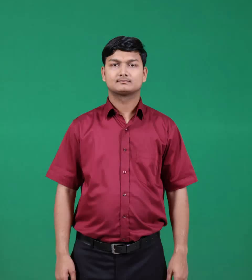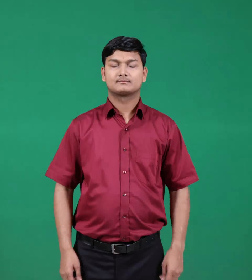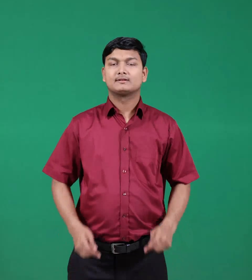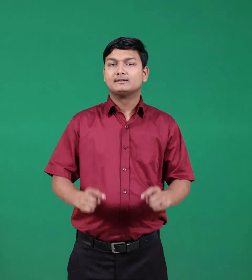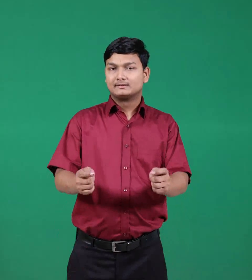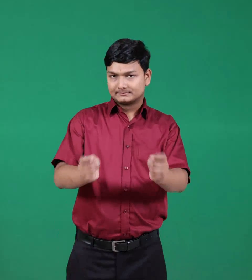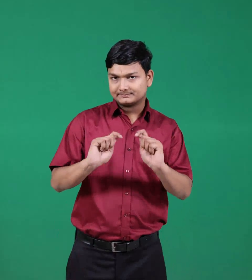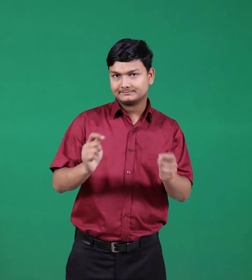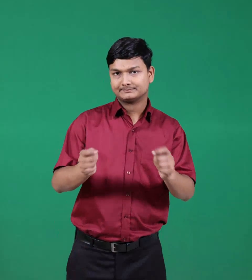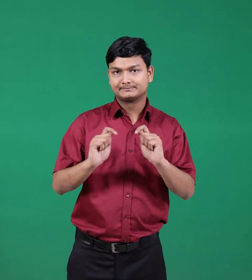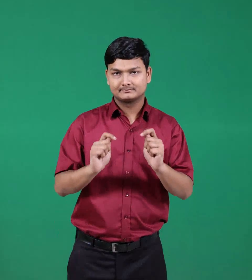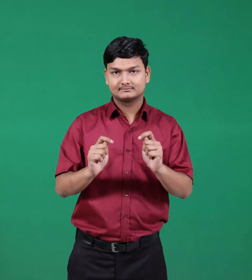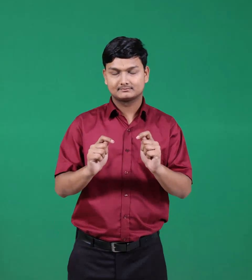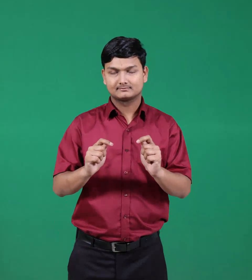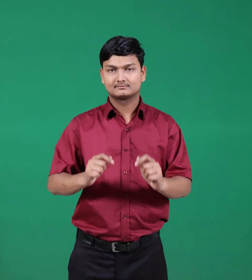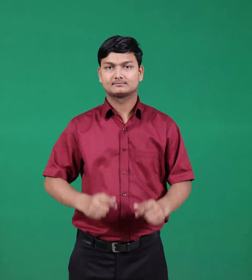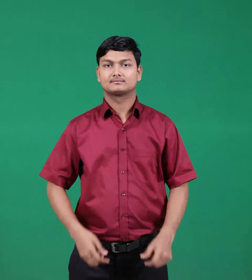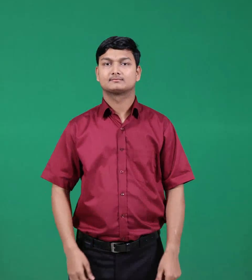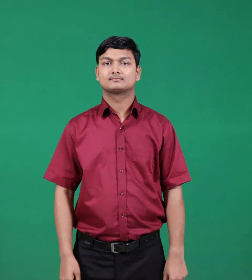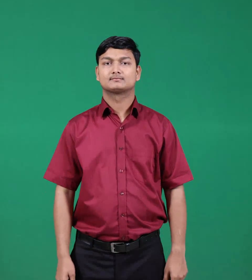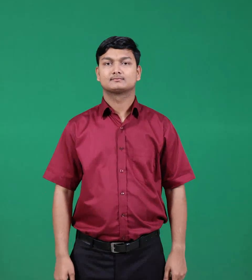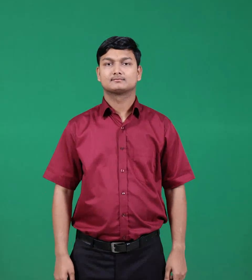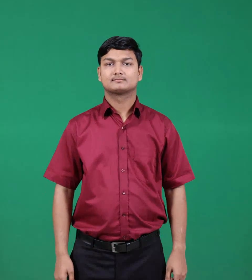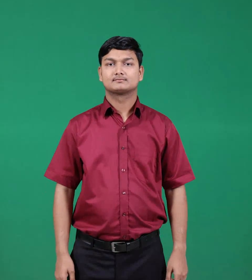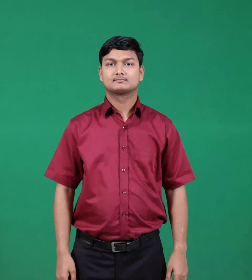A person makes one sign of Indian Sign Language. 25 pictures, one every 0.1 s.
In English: horse
